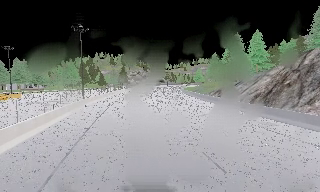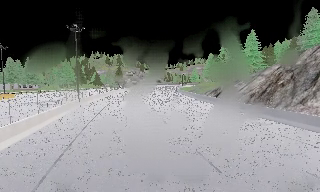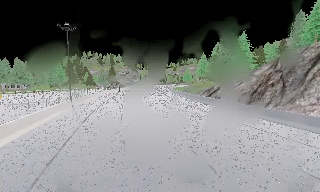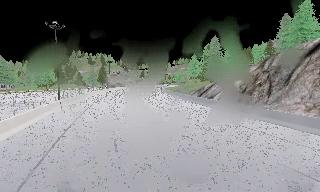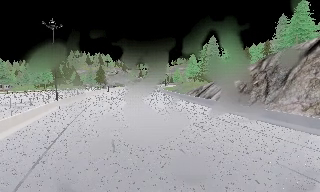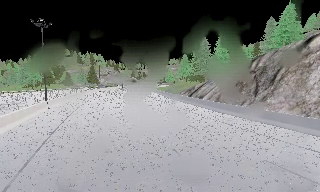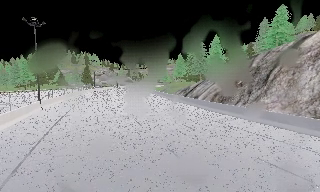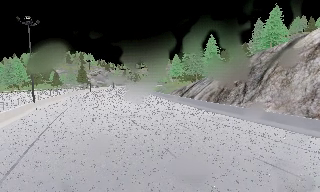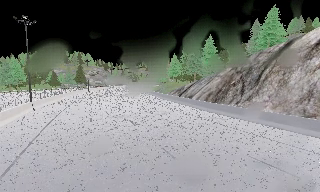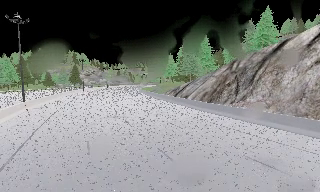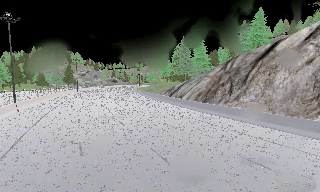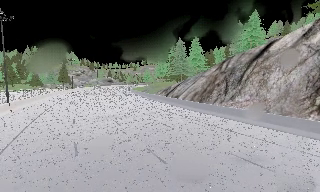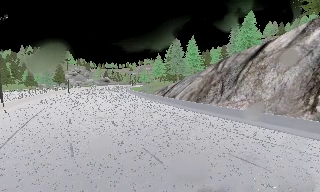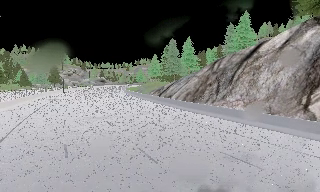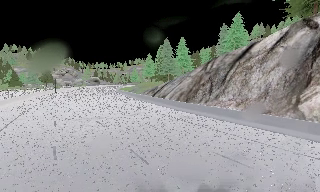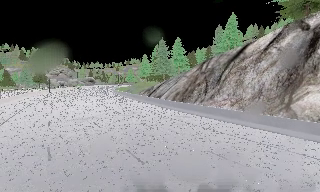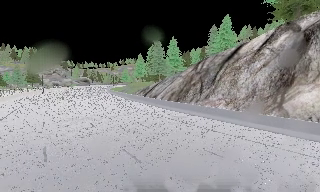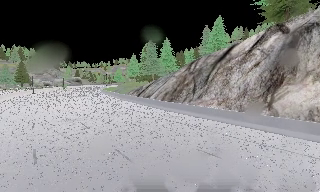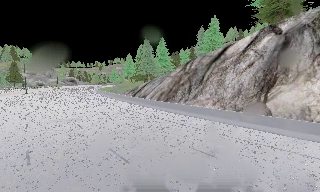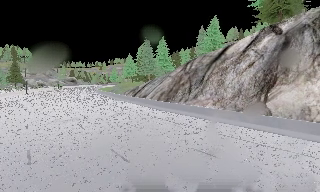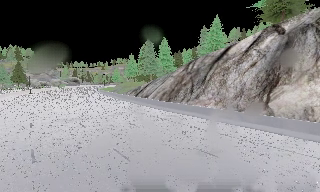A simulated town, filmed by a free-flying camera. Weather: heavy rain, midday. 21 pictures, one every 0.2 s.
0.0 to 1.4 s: The camera swings to its right by about 15 degrees, and the scene slides to the left.
1.4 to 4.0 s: The scene slides to the left, as the camera pans about 15 degrees to its right. It travels to its right, about 0.5 m, so close, fixed things drift to the left.
The film runs backward here.
